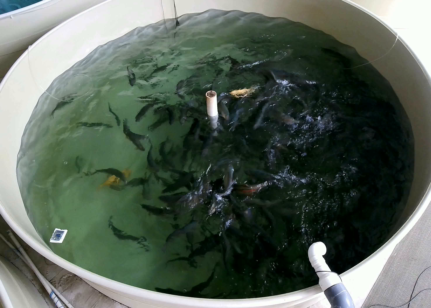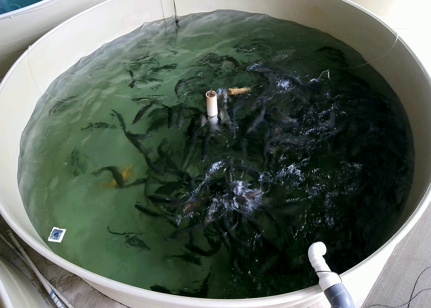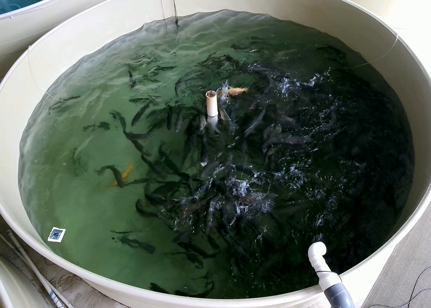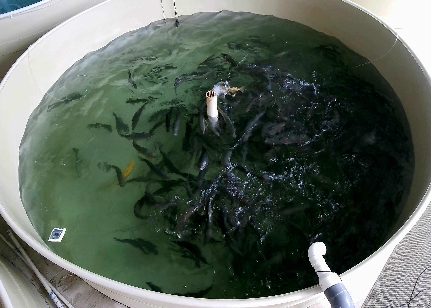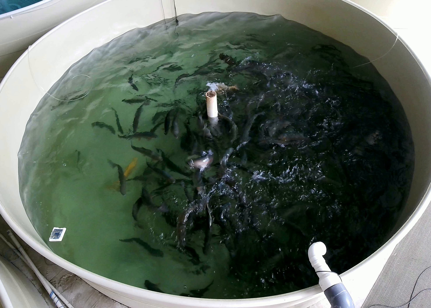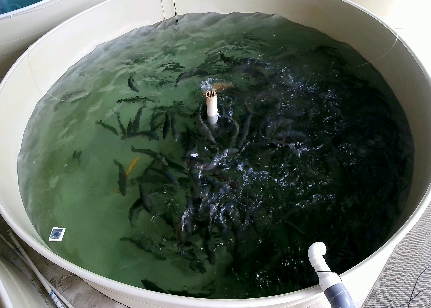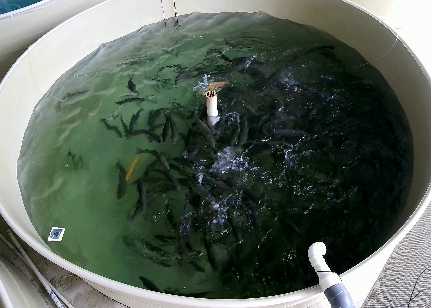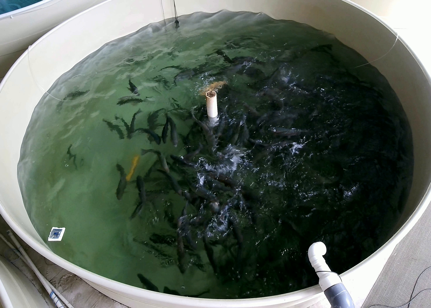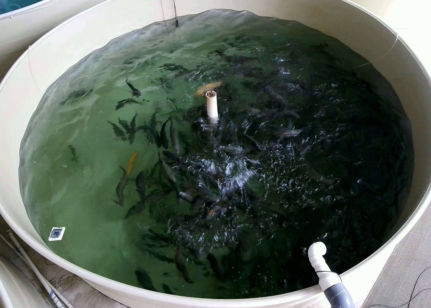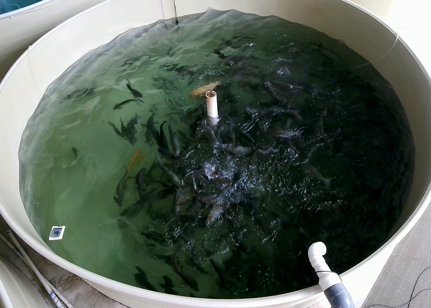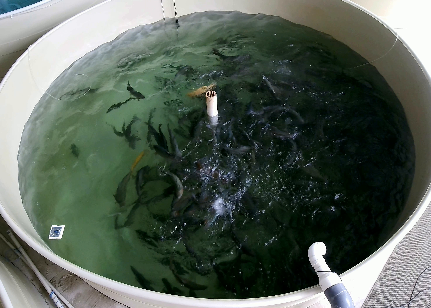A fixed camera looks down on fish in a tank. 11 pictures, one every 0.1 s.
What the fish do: Strong feeding.
